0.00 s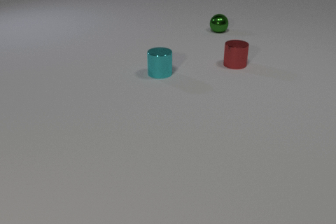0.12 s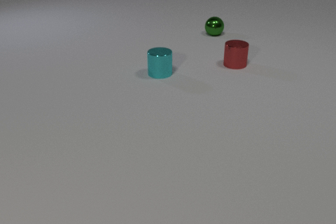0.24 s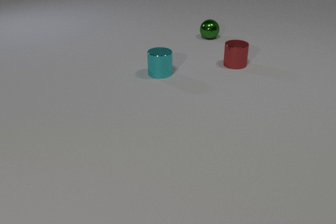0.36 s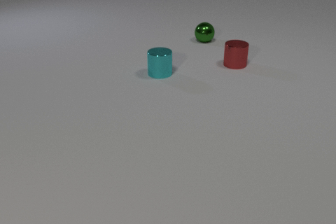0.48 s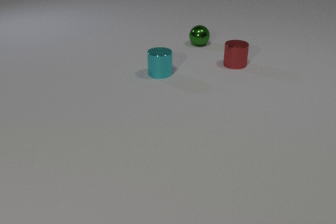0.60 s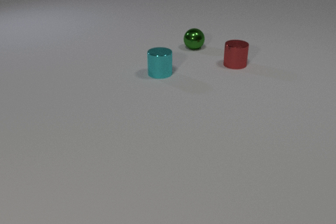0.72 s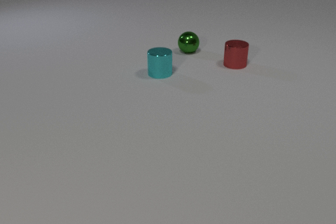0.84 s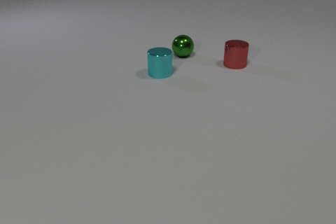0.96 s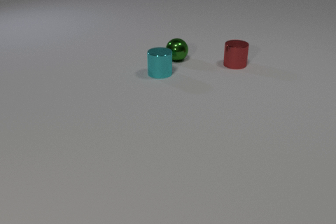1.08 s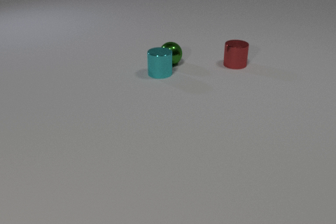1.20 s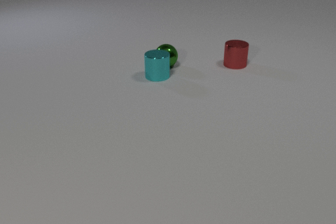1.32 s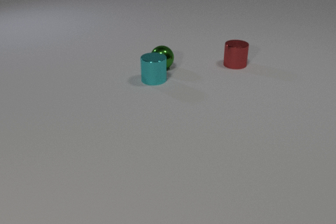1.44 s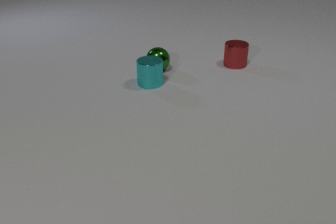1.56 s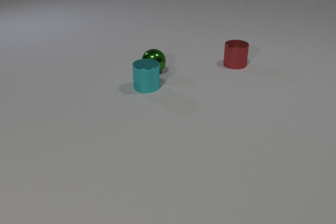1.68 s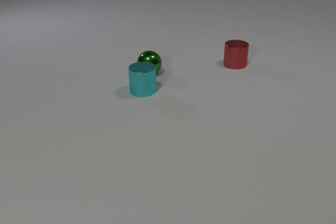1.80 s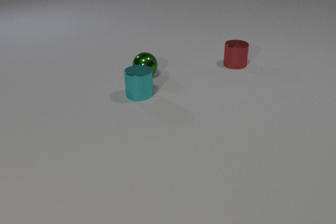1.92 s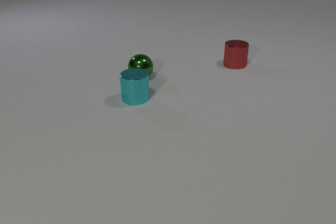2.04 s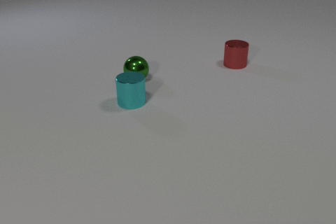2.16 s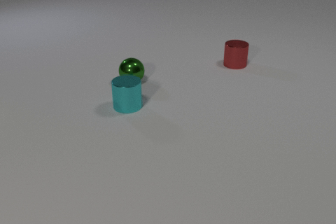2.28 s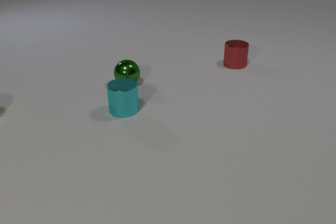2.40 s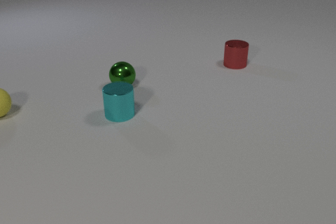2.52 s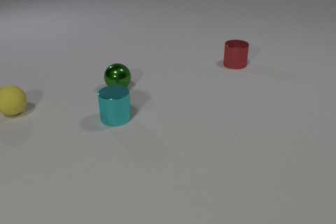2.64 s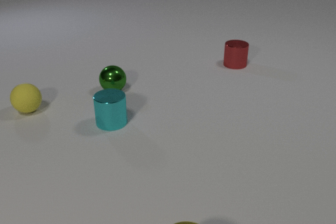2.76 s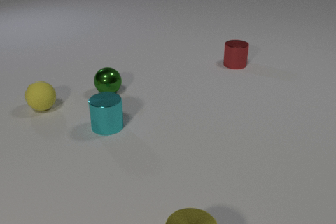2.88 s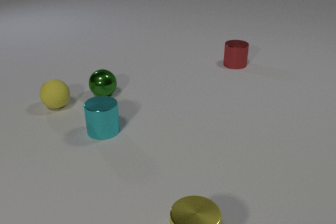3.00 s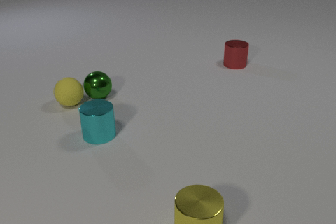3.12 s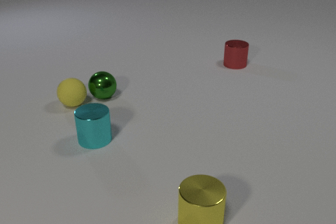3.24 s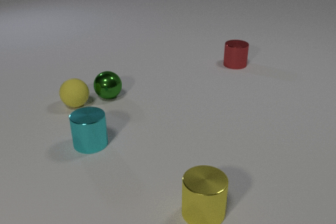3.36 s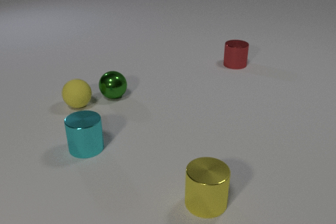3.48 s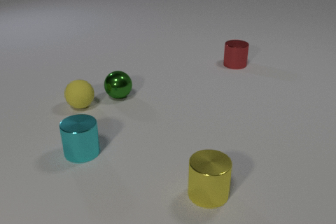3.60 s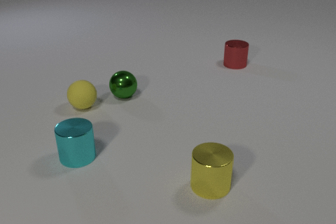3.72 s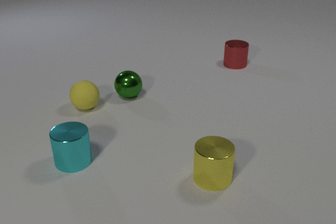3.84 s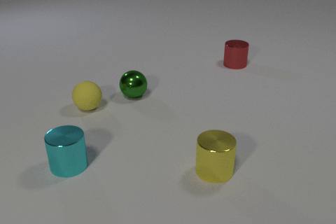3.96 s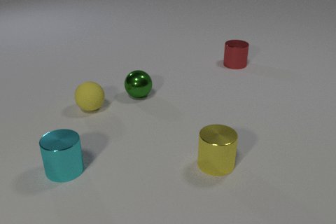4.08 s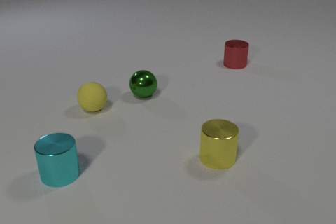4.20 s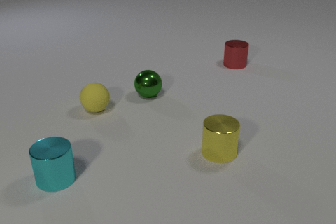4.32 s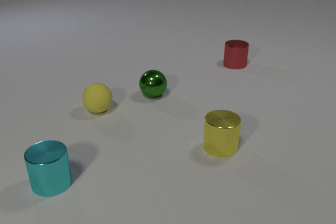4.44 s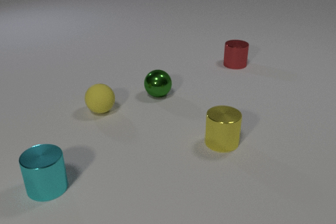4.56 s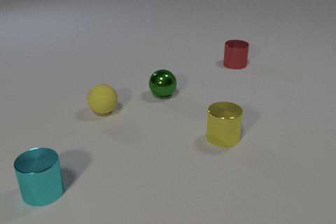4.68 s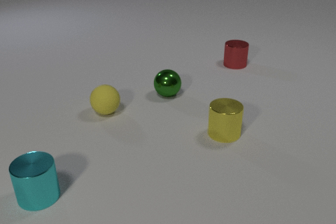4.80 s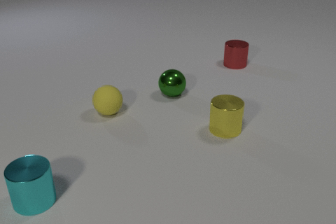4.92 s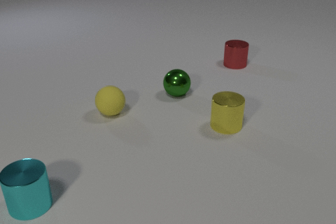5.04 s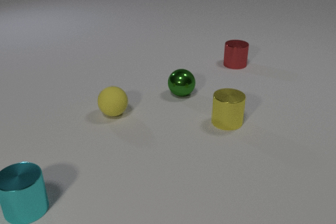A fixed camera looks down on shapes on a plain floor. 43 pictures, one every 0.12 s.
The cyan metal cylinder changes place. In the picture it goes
toward the camera.
The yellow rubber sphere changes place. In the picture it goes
to the right.
0.00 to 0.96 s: The green metal sphere rolls toward the camera and to the left.
0.96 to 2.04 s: The green metal sphere rolls toward the camera and to the left. The cyan metal cylinder slides toward the camera and to the left. The green metal sphere and the cyan metal cylinder collide.
2.04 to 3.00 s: The green metal sphere rolls to the left and toward the camera. The cyan metal cylinder slides toward the camera and to the left. The yellow rubber sphere comes in at the left edge, rolls to the right. The yellow metal cylinder comes in at the bottom edge, slides away from the camera. The green metal sphere and the yellow rubber sphere collide.
3.00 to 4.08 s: The green metal sphere rolls to the right. The cyan metal cylinder slides toward the camera and to the left. The yellow rubber sphere rolls to the right and toward the camera. The yellow metal cylinder slides away from the camera.
4.08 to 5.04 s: The green metal sphere rolls to the right. The cyan metal cylinder slides toward the camera and to the left. The yellow rubber sphere rolls to the right and toward the camera. The yellow metal cylinder slides away from the camera.
How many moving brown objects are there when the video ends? 0.
How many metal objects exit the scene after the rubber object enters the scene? 0.
What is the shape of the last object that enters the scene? cylinder.
